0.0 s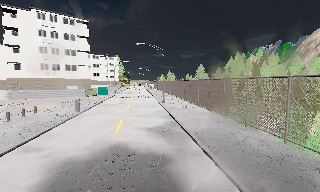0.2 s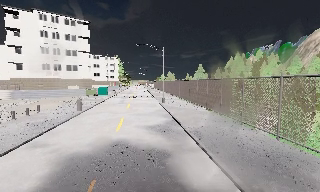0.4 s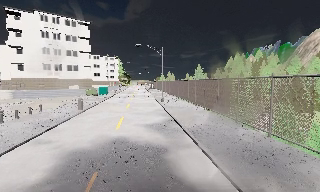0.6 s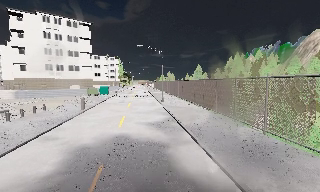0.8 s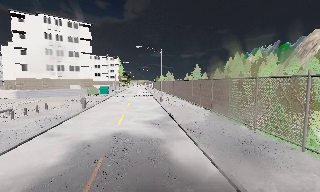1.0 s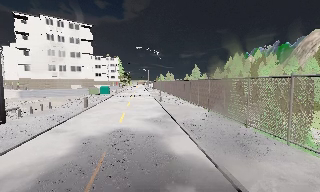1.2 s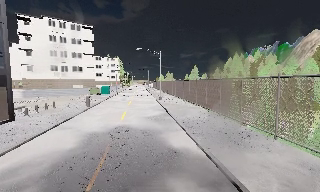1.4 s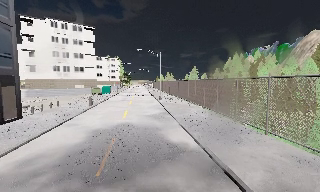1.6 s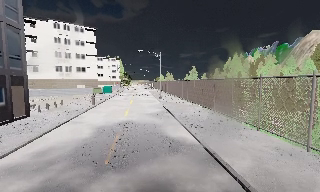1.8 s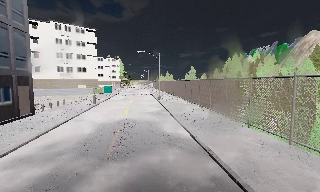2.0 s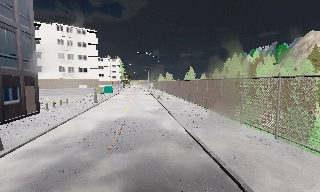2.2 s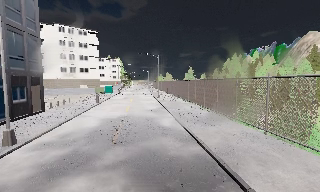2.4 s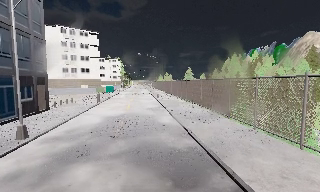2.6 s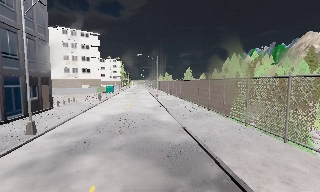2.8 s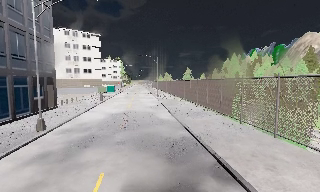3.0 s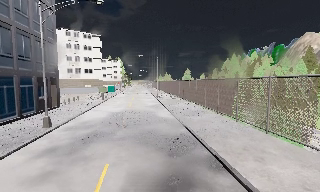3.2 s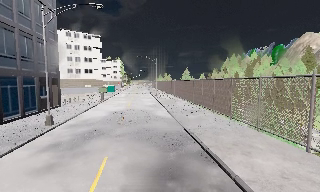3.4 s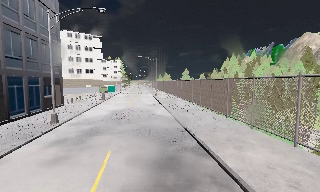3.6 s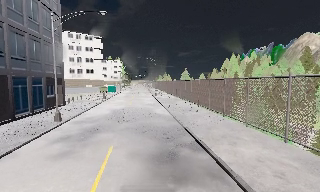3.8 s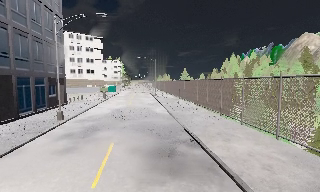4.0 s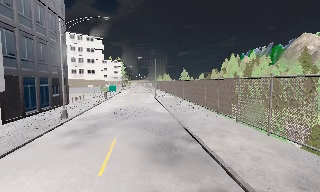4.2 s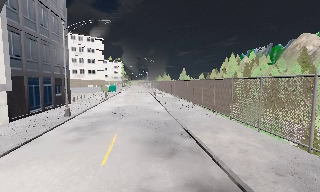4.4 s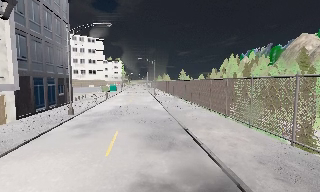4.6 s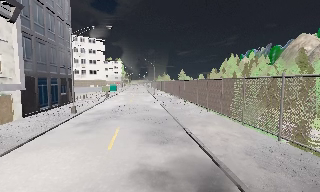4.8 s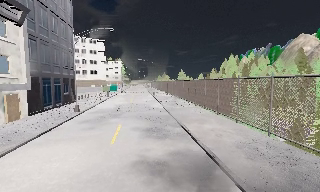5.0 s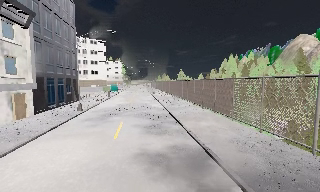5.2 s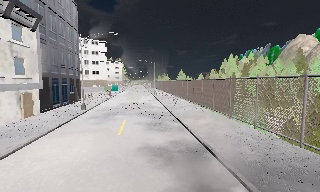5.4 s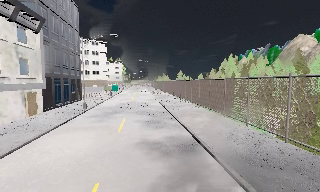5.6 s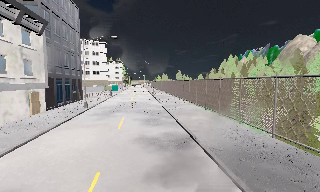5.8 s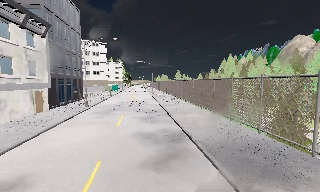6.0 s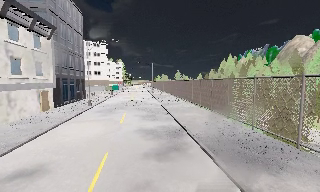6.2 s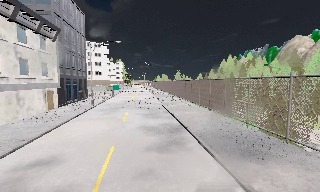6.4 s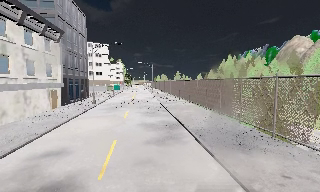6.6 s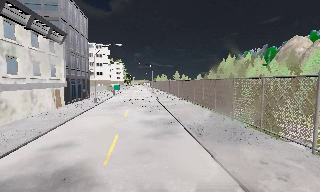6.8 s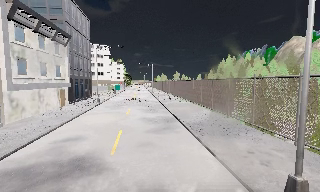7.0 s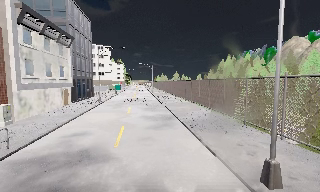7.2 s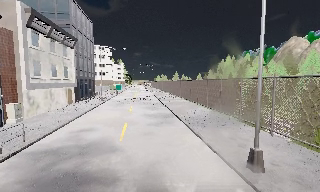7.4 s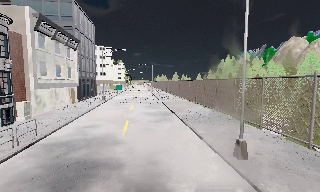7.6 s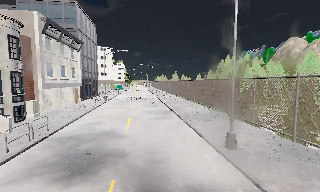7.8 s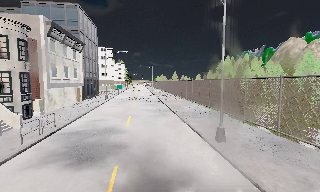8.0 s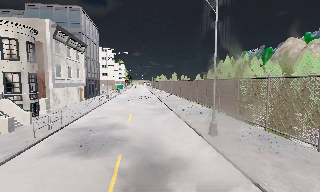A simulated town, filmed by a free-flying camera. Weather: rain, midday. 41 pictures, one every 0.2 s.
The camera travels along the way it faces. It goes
backward.
0.0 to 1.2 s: The camera travels backward, about 3.5 m, so what stands in front gets smaller. It gains speed.
1.2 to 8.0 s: The camera travels backward, about 25 m, so what stands in front gets smaller.
The film runs backward here.
